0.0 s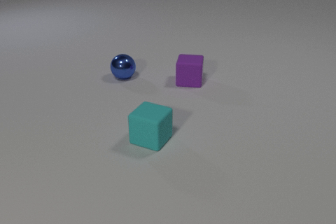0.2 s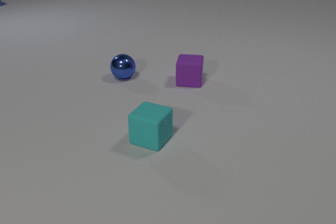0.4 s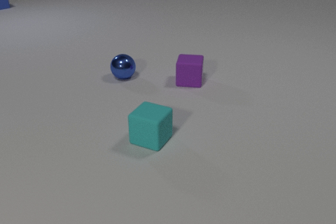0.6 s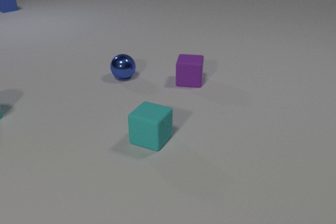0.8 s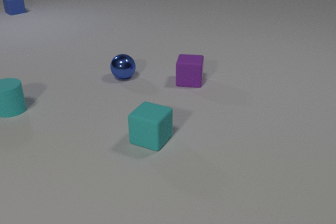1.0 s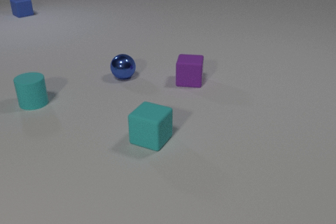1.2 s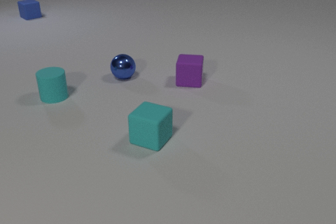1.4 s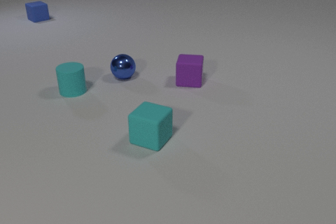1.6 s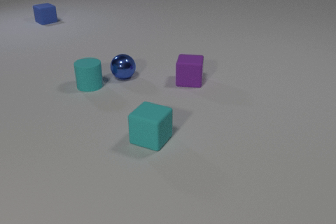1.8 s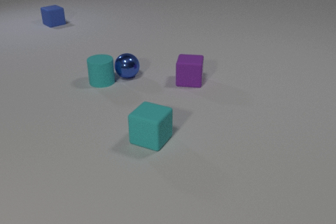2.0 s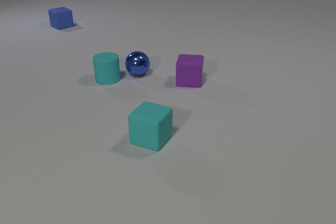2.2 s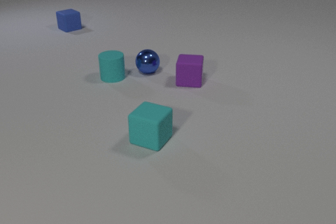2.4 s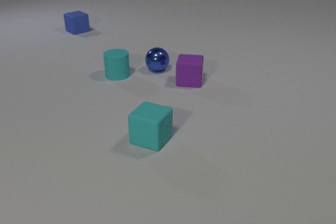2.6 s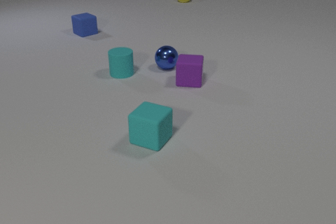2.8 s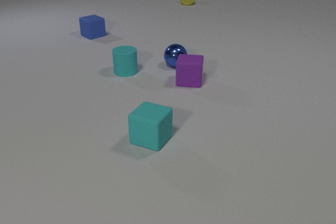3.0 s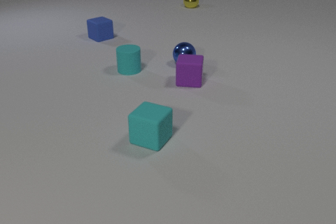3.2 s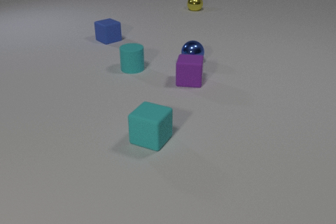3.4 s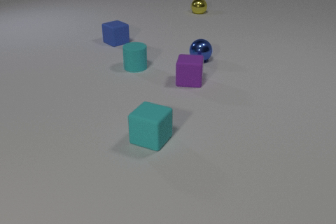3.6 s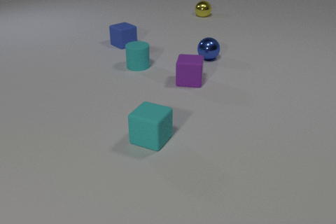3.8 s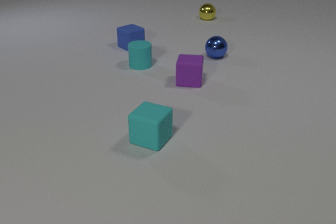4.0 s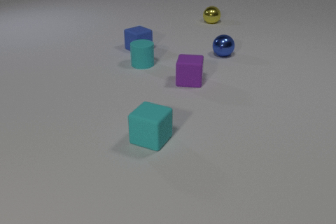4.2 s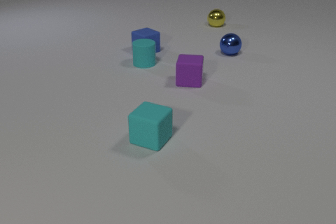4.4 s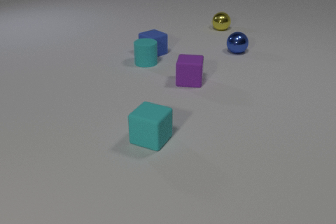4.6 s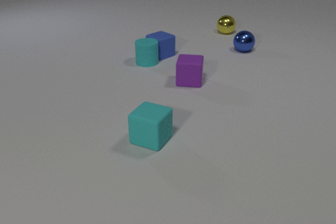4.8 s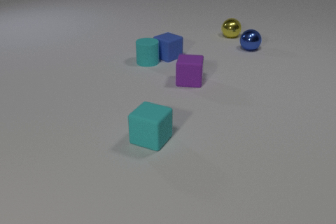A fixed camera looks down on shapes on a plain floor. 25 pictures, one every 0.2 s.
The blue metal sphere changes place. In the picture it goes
to the right.
The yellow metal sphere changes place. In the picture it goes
toward the camera.
0.0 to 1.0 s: The cyan rubber cylinder comes in at the left edge, slides to the right. The blue rubber cube comes in at the left edge, slides toward the camera and to the right.
1.0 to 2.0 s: The cyan rubber cylinder slides to the right and away from the camera. The blue metal sphere rolls to the right and away from the camera. The blue rubber cube slides toward the camera and to the right. The cyan rubber cylinder and the blue metal sphere collide.
2.0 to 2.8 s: The cyan rubber cylinder slides to the right and away from the camera. The blue metal sphere rolls to the right and away from the camera. The blue rubber cube slides toward the camera and to the right. The yellow metal sphere comes in at the top edge, rolls toward the camera.
2.8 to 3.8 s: The cyan rubber cylinder slides to the right and away from the camera. The blue metal sphere rolls to the right and away from the camera. The blue rubber cube slides toward the camera and to the right. The yellow metal sphere rolls toward the camera.
3.8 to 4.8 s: The cyan rubber cylinder slides away from the camera and to the right. The blue metal sphere rolls to the right and away from the camera. The blue rubber cube slides to the right and toward the camera. The yellow metal sphere rolls toward the camera and to the right. The cyan rubber cylinder and the blue rubber cube collide.
How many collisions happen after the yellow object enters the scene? 1.
What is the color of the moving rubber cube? blue.
What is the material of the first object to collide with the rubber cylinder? metal.
